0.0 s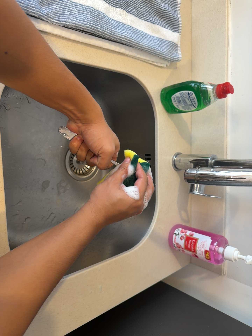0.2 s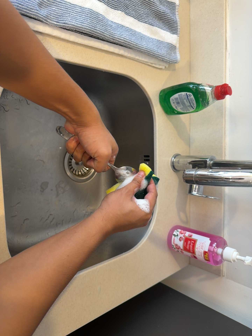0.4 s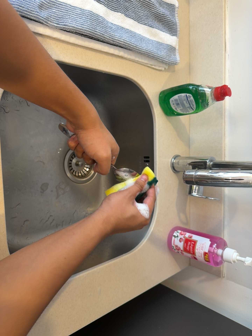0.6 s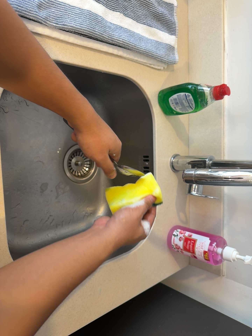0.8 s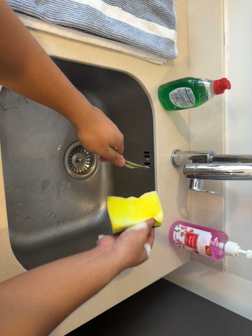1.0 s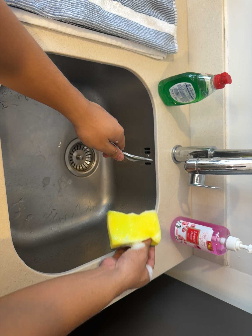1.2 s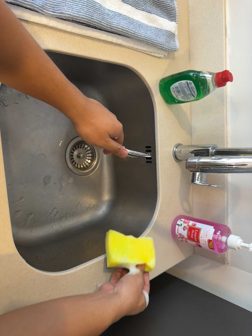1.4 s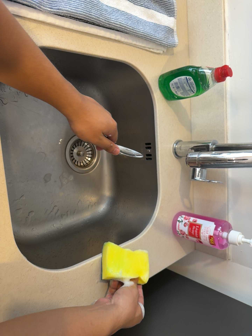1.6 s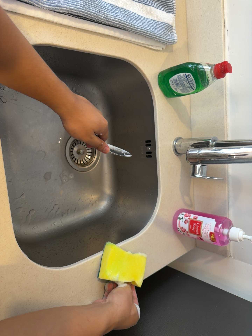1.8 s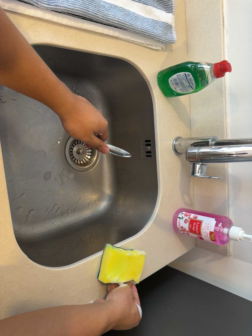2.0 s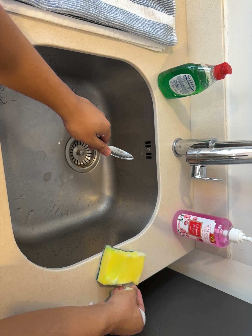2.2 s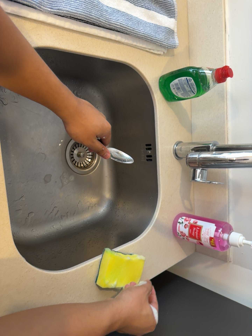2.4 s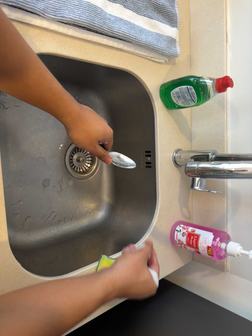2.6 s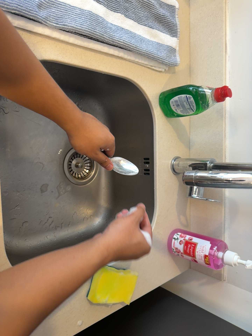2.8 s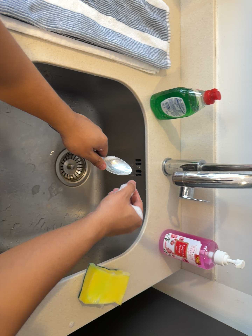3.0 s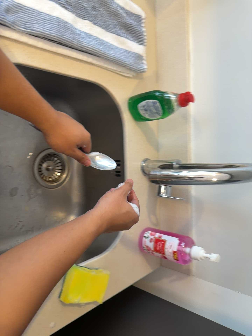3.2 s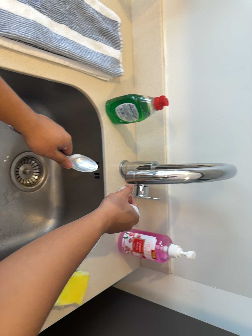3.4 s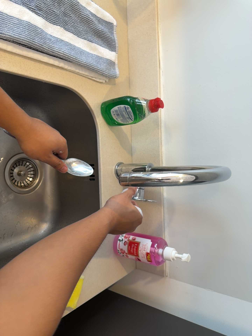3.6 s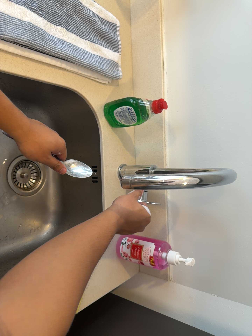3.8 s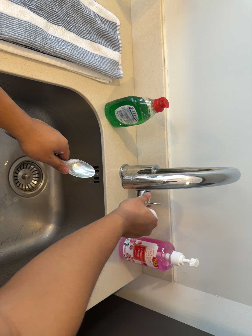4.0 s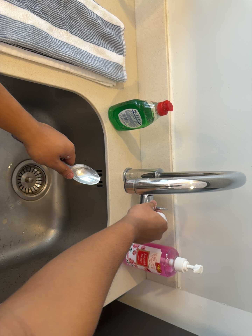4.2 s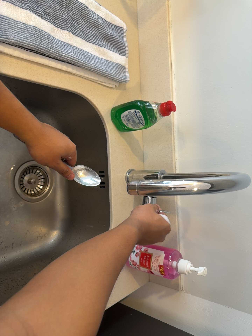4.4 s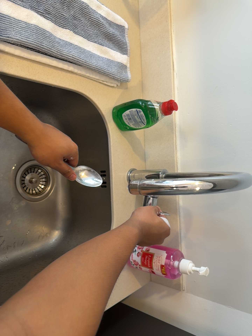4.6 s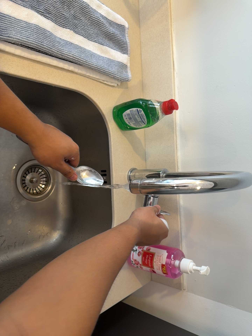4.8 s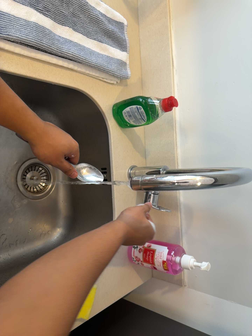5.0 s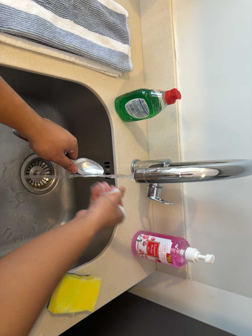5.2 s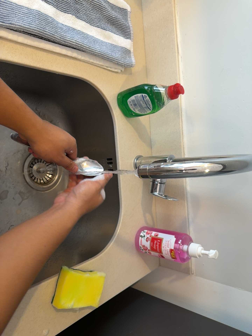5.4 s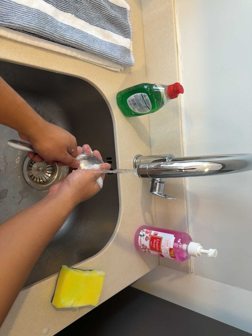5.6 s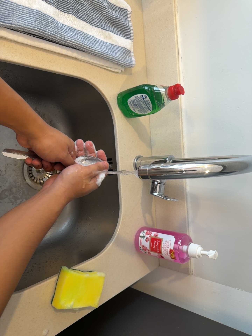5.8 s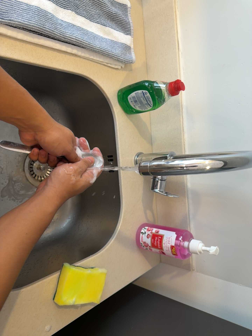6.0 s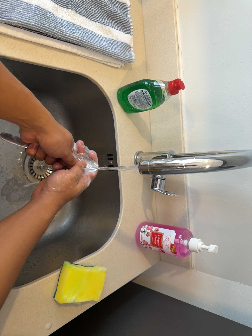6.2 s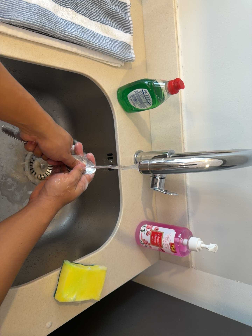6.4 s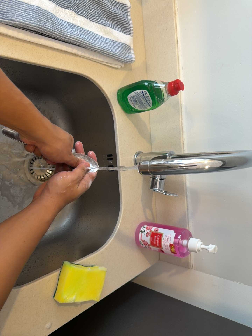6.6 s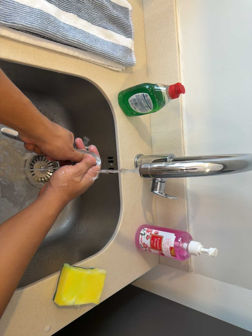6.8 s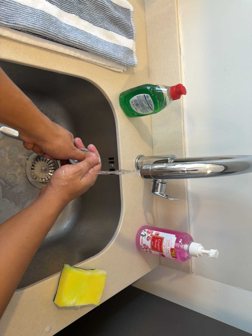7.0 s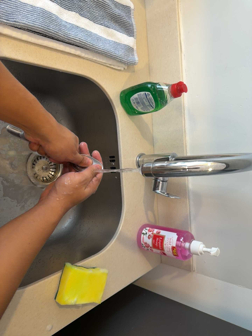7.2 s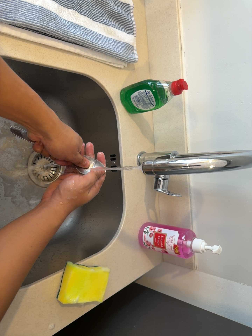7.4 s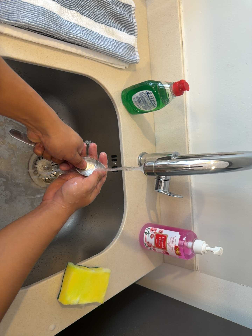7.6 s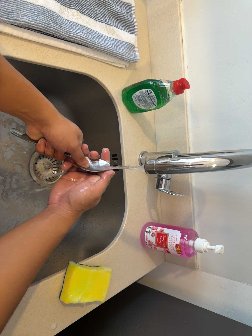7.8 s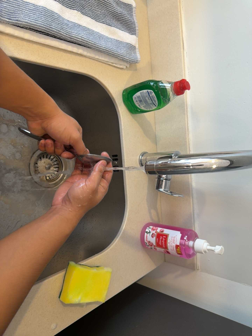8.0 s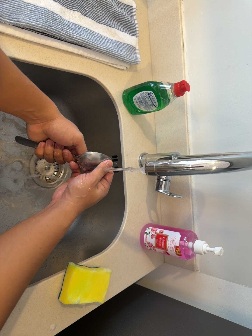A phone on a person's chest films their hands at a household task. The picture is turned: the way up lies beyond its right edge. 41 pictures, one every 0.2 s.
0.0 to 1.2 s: The camera shifts only a little, or ends up much as it began.
1.2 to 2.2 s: The camera keeps its place and its aim.
2.2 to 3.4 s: The scene slides to the left, as the camera pans about 10 degrees to its right.
3.4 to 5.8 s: The camera shifts only a little, or ends up much as it began.
5.8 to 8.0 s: The camera keeps its place and its aim.
The film runs forward here.
